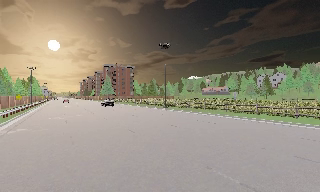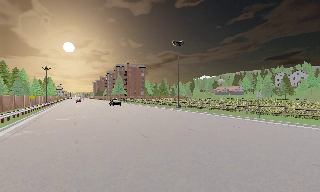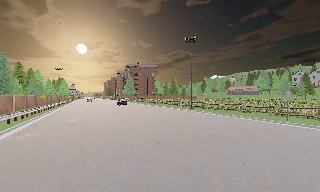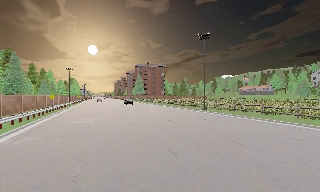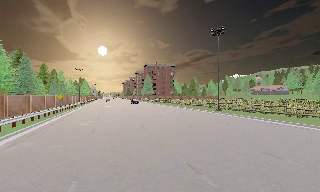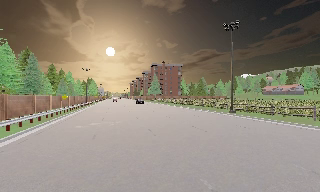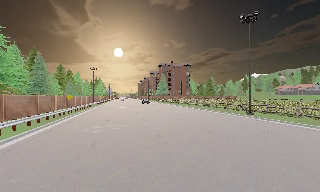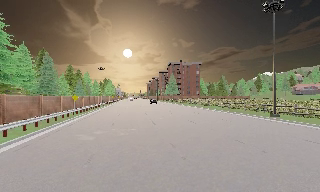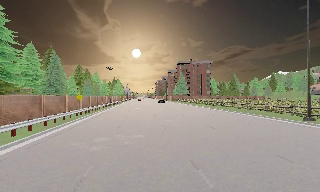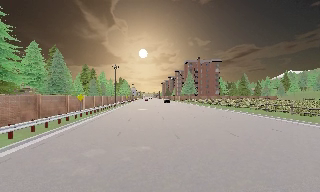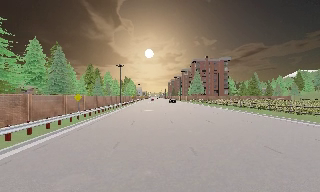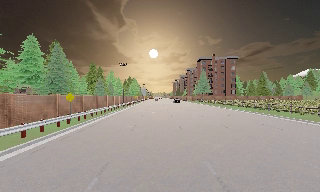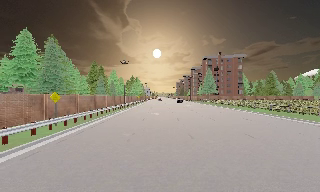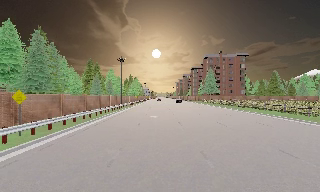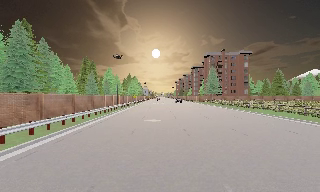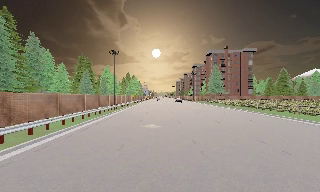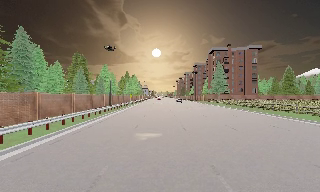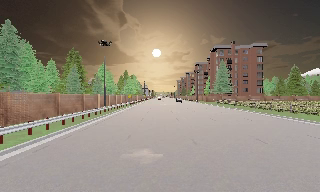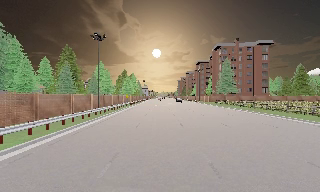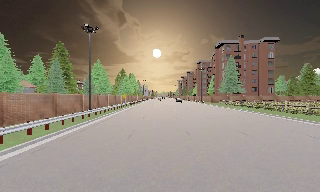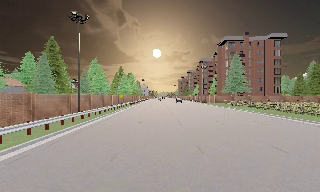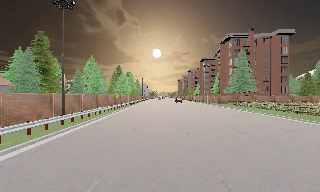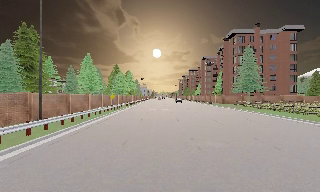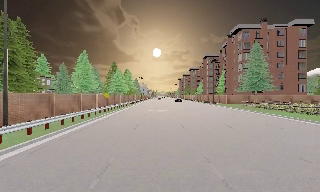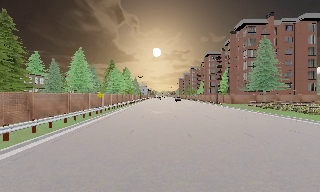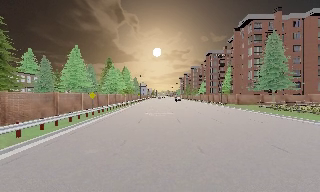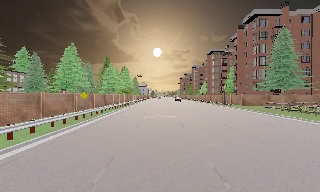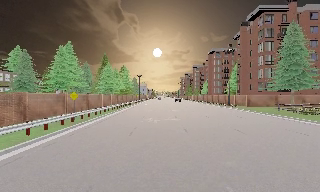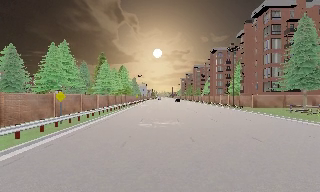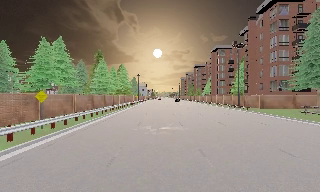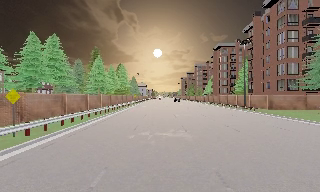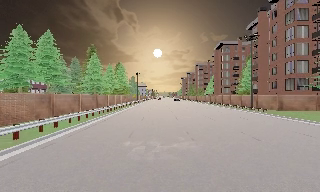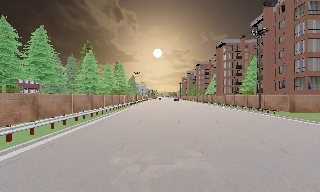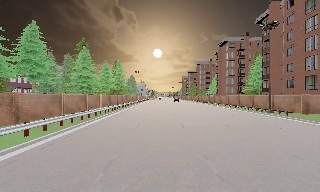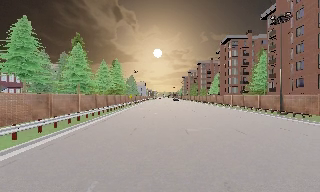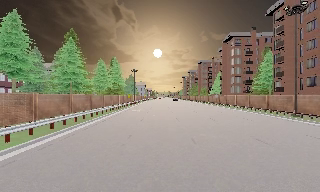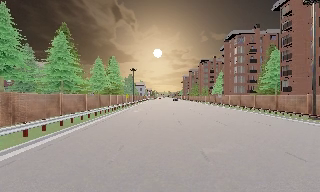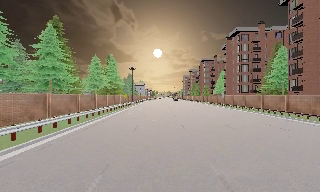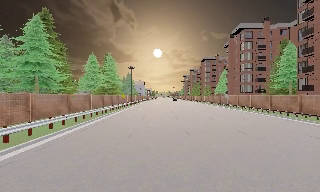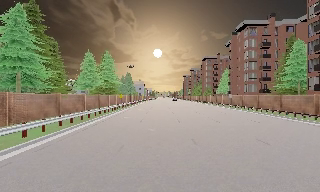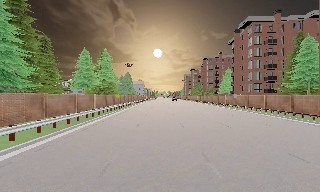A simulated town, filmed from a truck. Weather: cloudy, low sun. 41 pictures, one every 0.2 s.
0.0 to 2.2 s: The camera pans to its left, which is counterclockwise from overhead, by about 30 degrees. It travels forward, about 20 m. It gains speed.
2.2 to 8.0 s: The camera travels forward, about 70 m, so what stands in front looms larger.
The film runs forward here.
